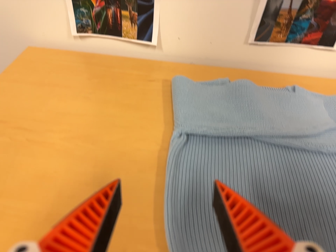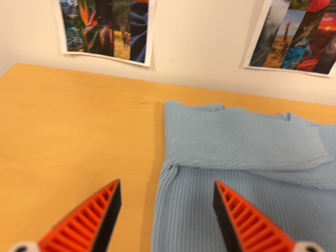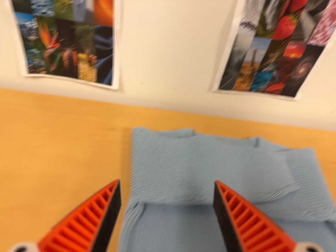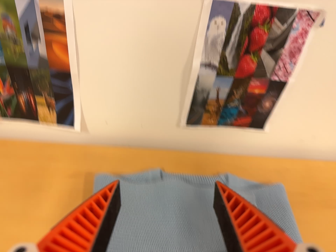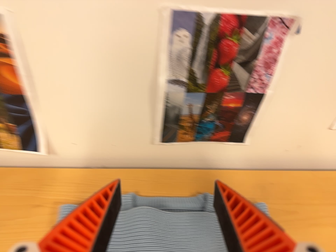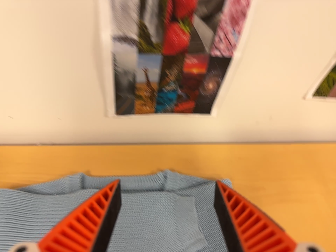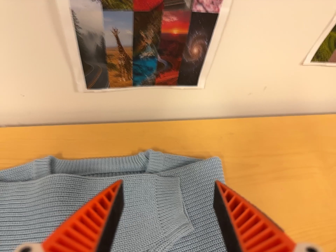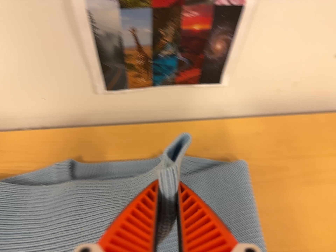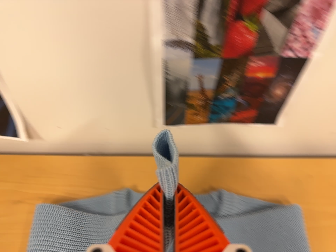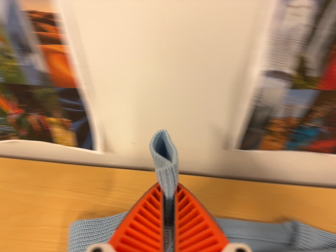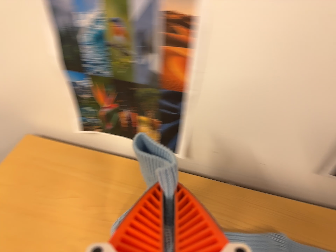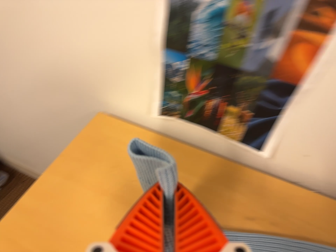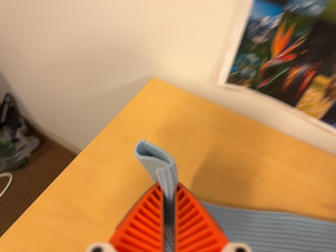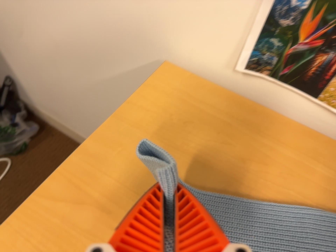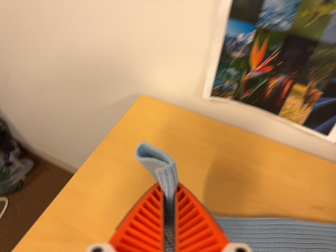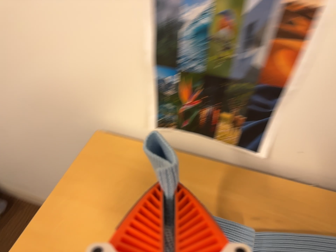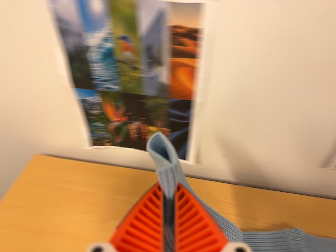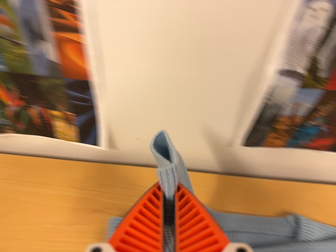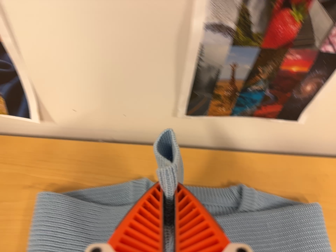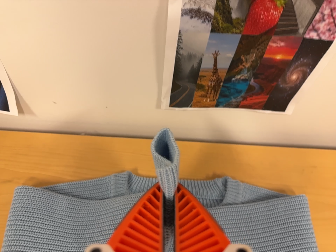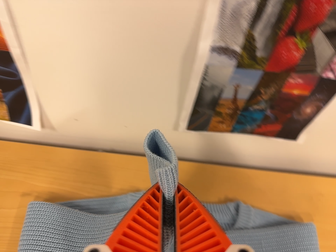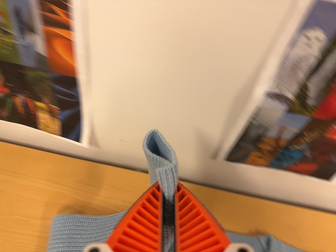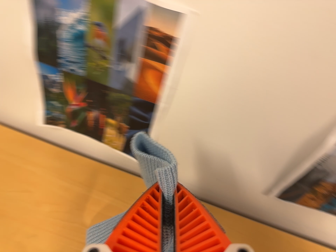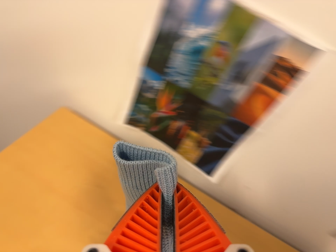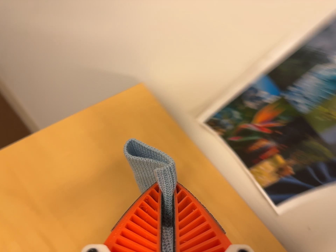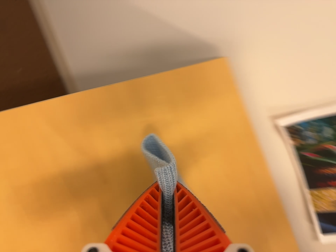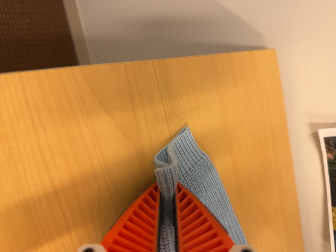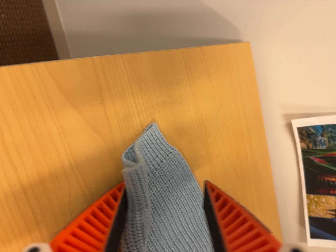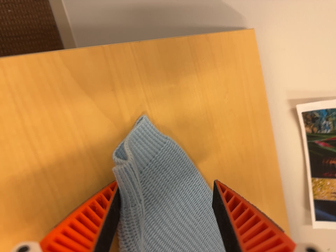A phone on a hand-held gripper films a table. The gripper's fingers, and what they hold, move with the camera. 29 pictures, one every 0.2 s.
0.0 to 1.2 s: The camera swings to its right by about 15 degrees, and the scene slides to the left. It travels to its right, forward and toward the top of its view, about 34 cm, so close, fixed things drift to the left.
1.2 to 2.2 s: The camera pans to its left by about 25 degrees. It travels to its left, about 36 cm, so close, fixed things drift to the right. It rolls about its line of sight by about 20 degrees, and the scene rotates clockwise.
2.2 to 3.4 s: The scene slides to the left, as the camera pans about 15 degrees to its right. It travels to its right, about 16 cm, so close, fixed things drift to the left. It rolls about its line of sight by about 15 degrees, and the scene rotates counterclockwise.
3.4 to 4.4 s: The camera travels to its left and toward the top of its view, about 8 cm, so close, fixed things drift to the right. It rolls about its line of sight by about 15 degrees, and the scene rotates clockwise.
4.4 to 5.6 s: The camera travels to its left, about 40 cm, so close, fixed things drift to the right. Its aim tips toward the bottom of its view by about 15 degrees, and the scene shifts upward. It rolls about its line of sight by about 55 degrees, and the scene rotates clockwise.
The film runs backward here.
